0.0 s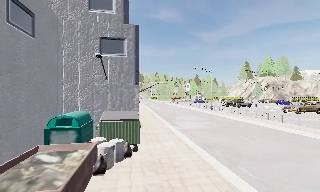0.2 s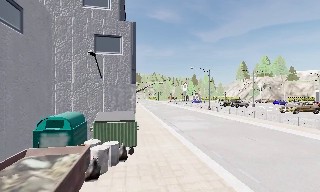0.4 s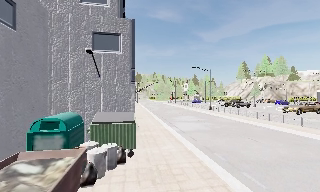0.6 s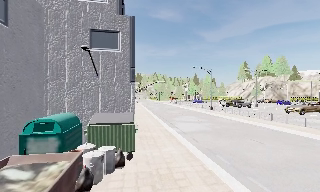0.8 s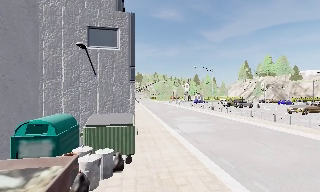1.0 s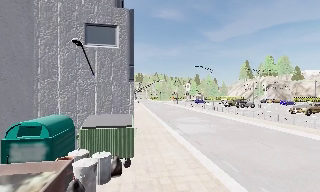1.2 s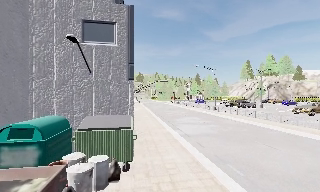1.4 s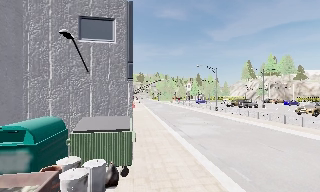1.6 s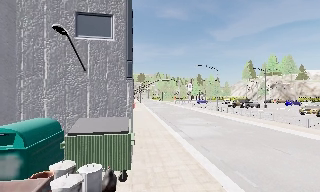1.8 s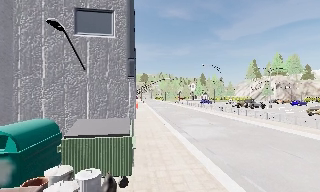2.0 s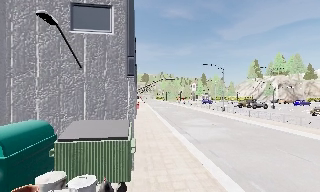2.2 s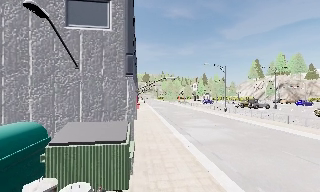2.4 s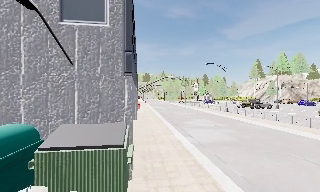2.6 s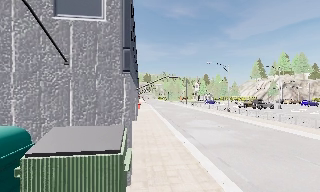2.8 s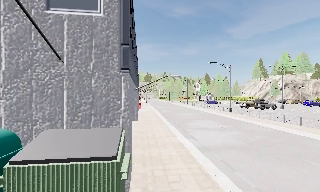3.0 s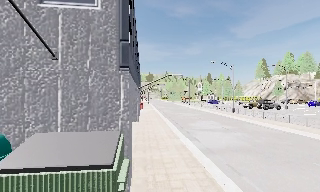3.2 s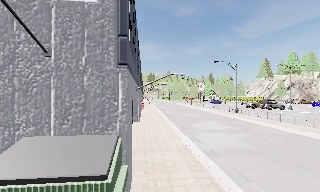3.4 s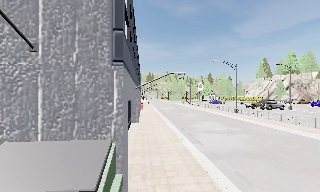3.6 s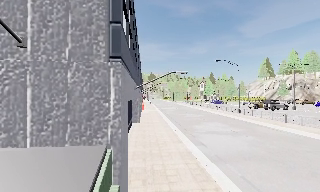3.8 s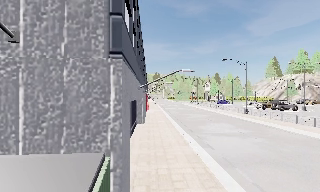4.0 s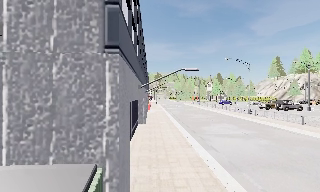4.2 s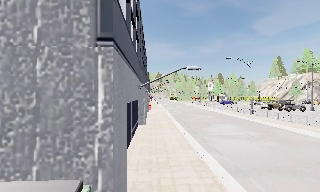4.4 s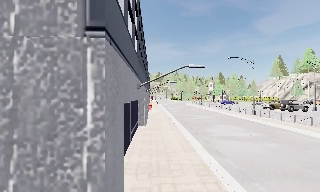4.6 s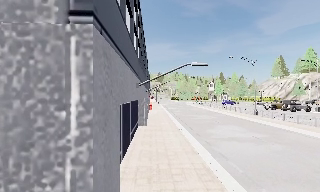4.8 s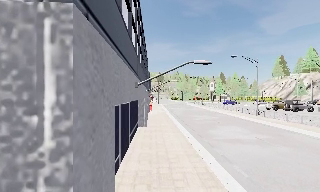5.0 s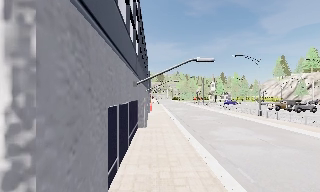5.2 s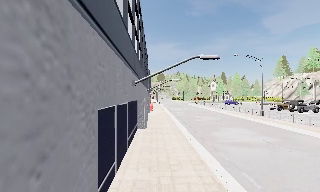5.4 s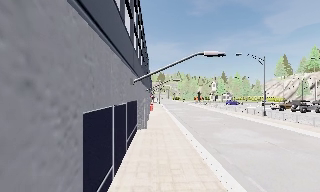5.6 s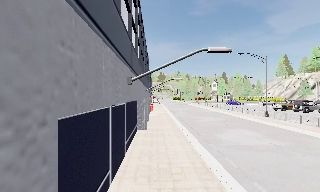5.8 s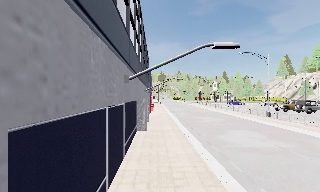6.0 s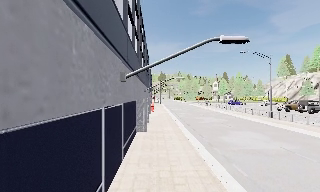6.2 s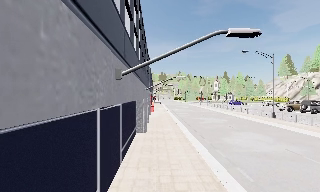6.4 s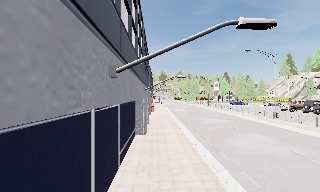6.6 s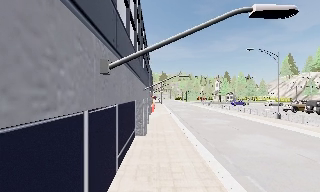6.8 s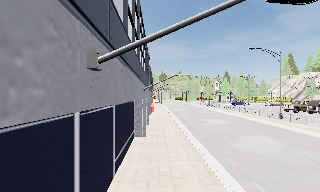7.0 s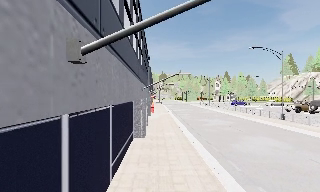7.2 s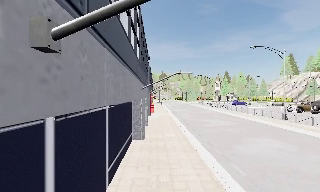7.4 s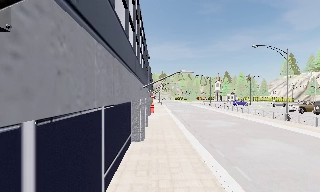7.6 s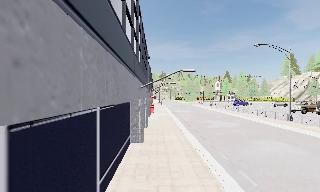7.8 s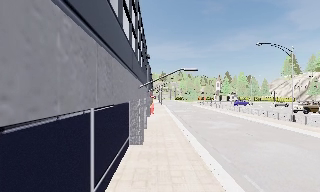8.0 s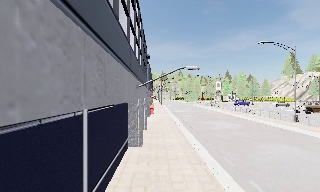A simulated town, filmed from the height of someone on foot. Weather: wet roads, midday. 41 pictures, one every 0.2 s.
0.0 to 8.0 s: The camera travels forward, about 13 m, so what stands in front looms larger.
The film runs forward here.
